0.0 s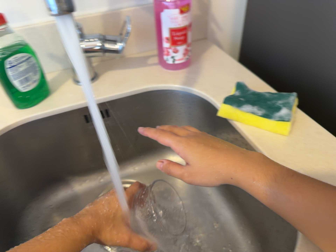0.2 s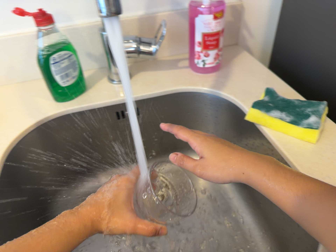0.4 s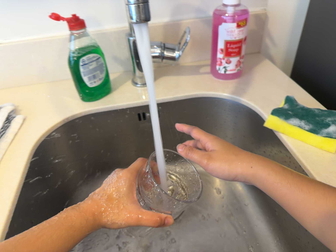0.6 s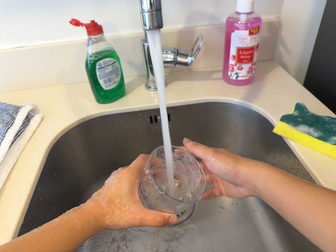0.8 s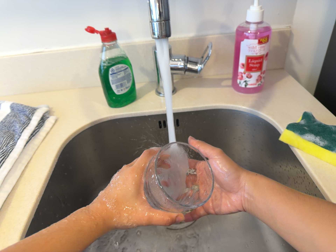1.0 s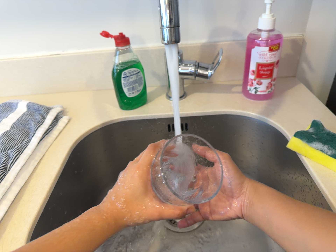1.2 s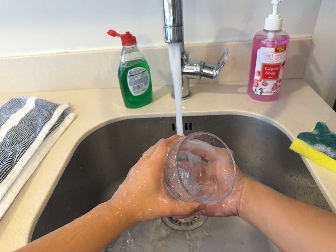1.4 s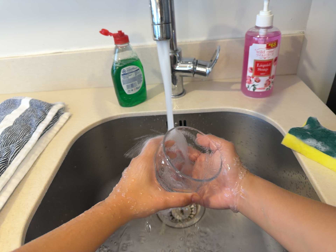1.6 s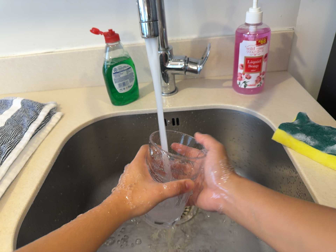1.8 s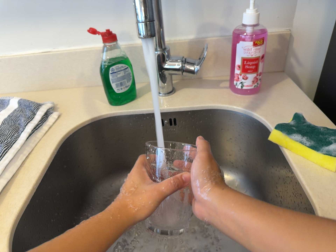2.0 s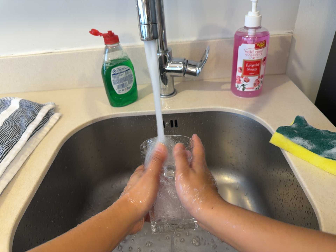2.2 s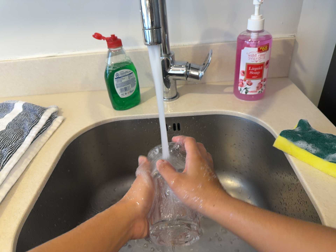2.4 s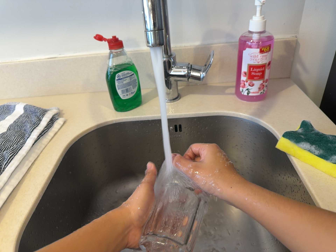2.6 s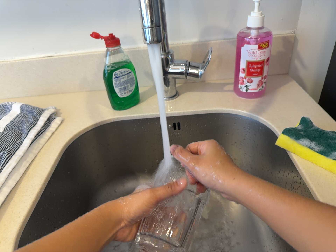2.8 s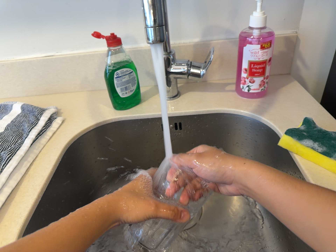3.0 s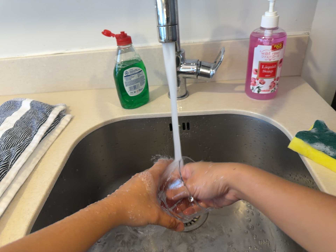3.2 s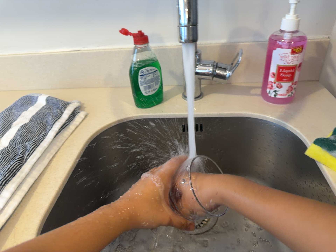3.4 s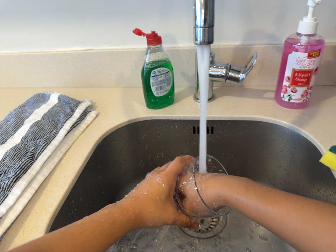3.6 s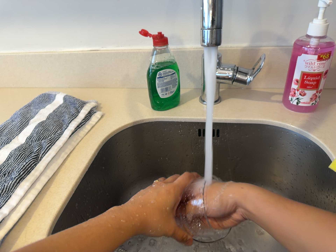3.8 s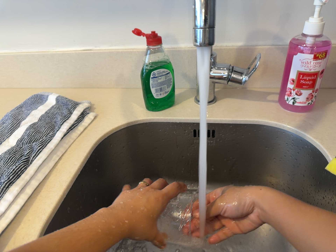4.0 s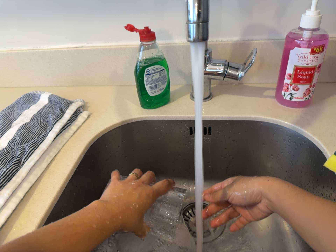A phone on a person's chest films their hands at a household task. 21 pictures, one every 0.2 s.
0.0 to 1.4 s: The scene slides to the right, as the camera pans about 20 degrees to its left. It travels backward, about 8 cm, so what stands in front gets smaller. It rolls about its line of sight by about 15 degrees, and the scene rotates clockwise.
1.4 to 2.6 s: The camera keeps its place and its aim.
2.6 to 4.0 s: The camera shifts only a little, or ends up much as it began.
The film runs forward here.
